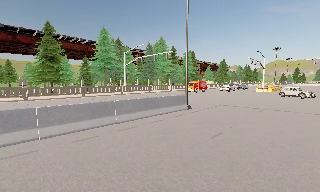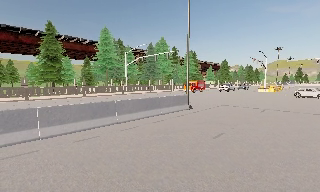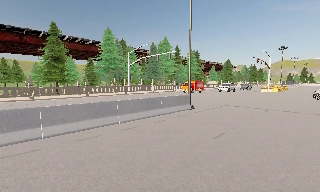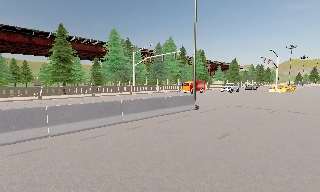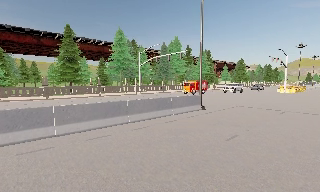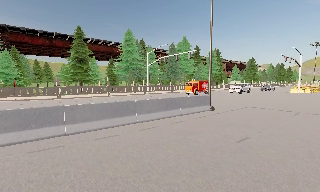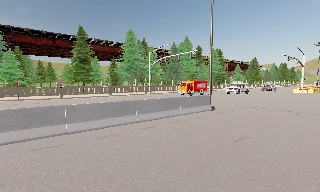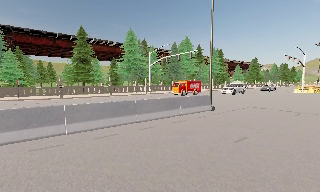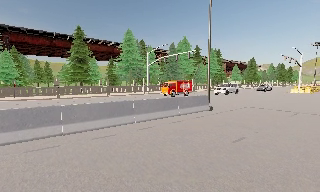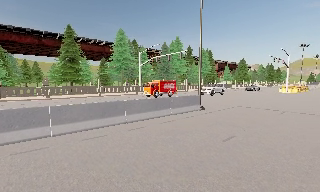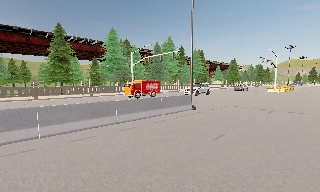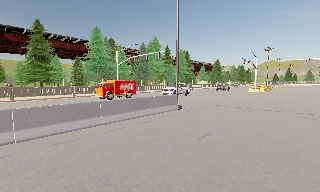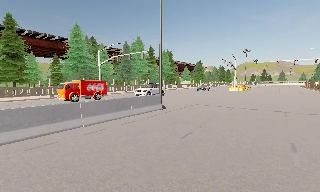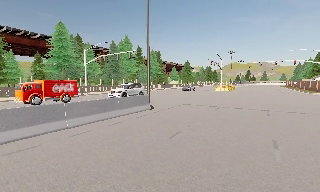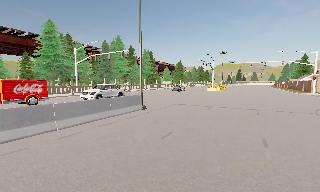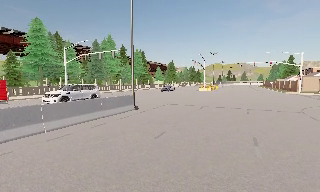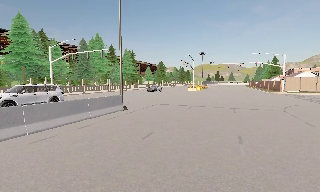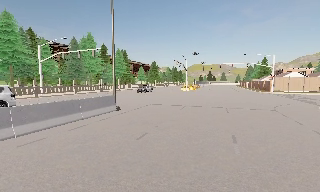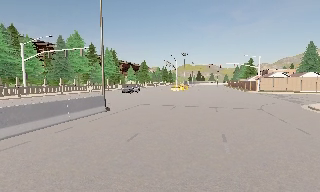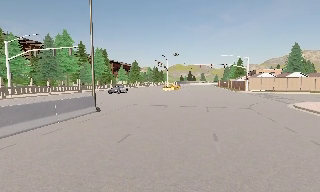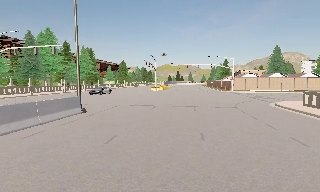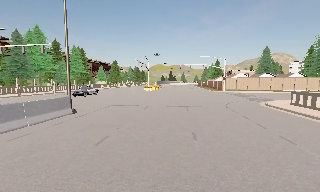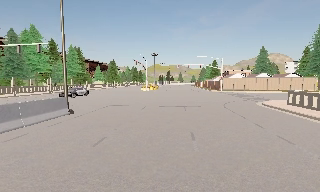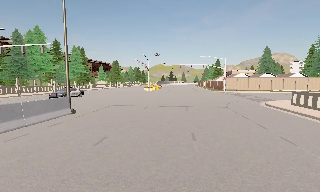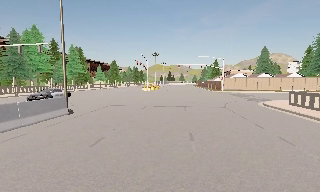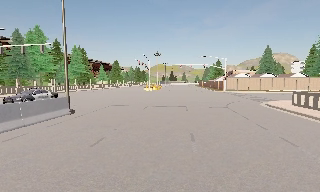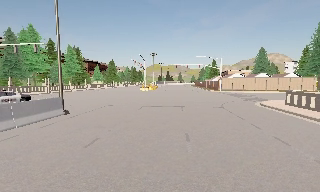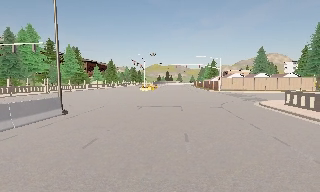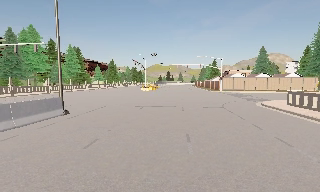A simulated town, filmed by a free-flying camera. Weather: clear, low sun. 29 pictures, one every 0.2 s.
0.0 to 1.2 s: The camera shifts only a little, or ends up much as it began.
1.2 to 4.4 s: The camera swings to its right by about 45 degrees, and the scene slides to the left. It travels forward, about 0.5 m.
4.4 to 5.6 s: The camera shifts only a little, or ends up much as it began.
The film runs forward here.
